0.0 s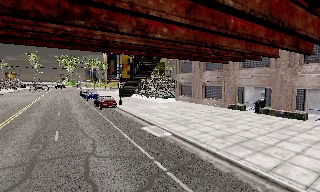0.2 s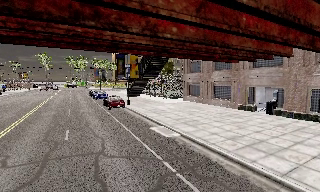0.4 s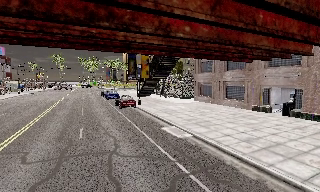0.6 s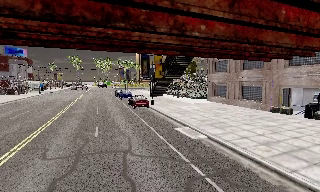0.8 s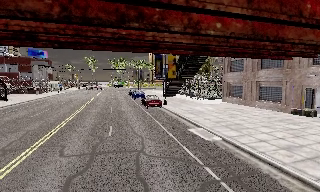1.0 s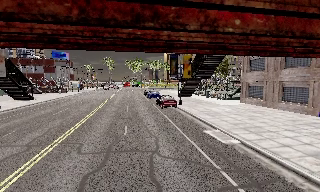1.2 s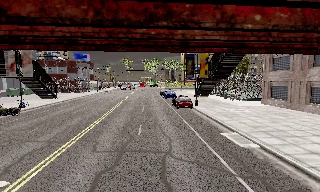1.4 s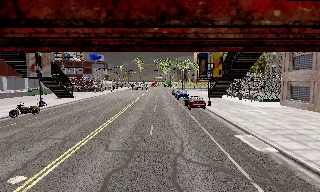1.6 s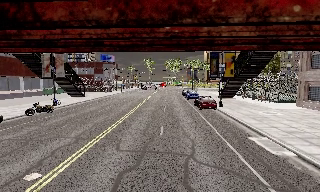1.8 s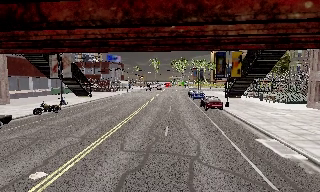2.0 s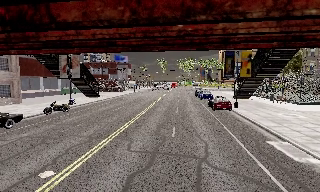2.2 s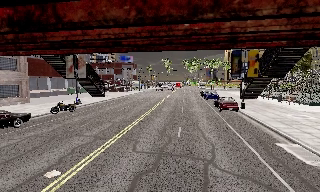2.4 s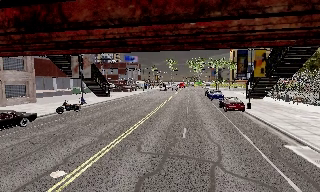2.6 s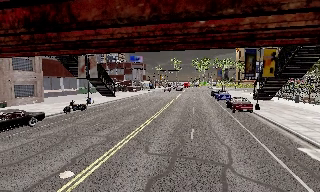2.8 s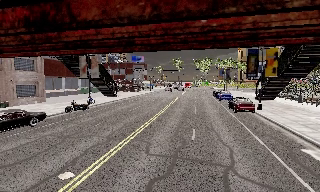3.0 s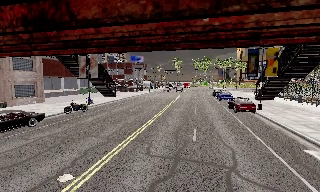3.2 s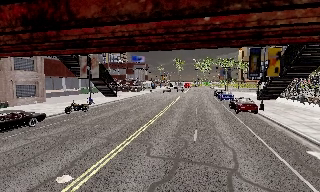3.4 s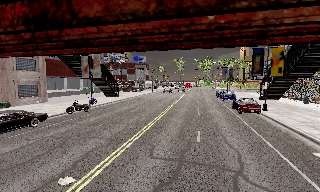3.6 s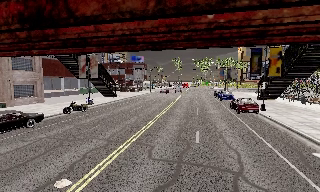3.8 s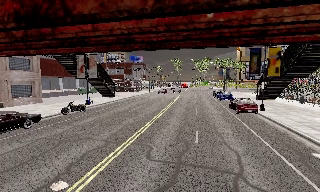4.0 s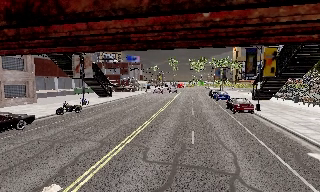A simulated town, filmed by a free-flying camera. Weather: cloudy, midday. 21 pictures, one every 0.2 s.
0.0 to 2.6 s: The scene slides to the right, as the camera pans about 45 degrees to its left. It travels forward, about 1 m.
2.6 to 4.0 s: The camera travels forward, about 0.5 m, so what stands in front looms larger.
The film runs forward here.
